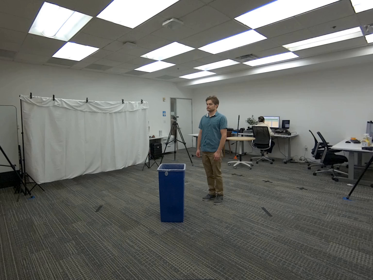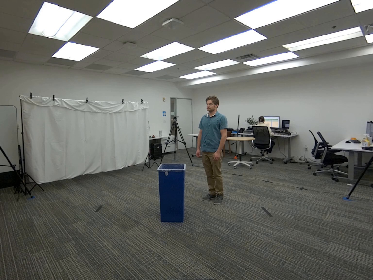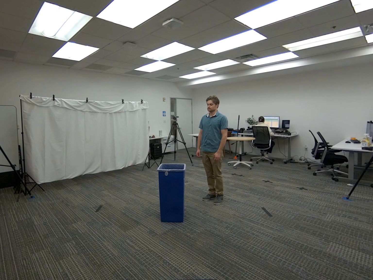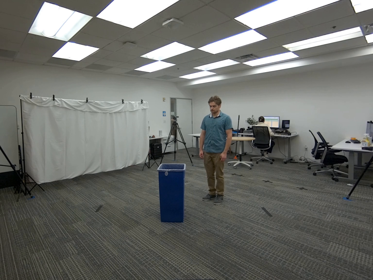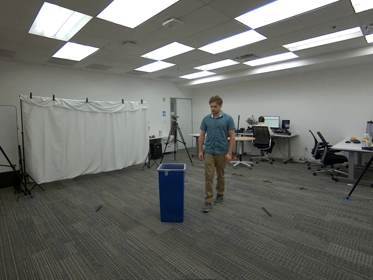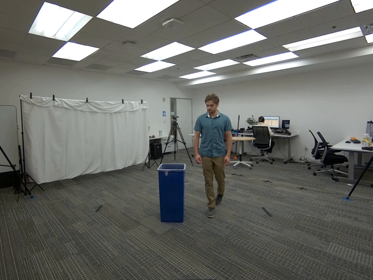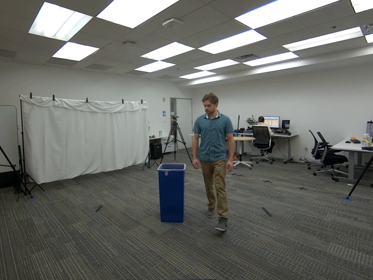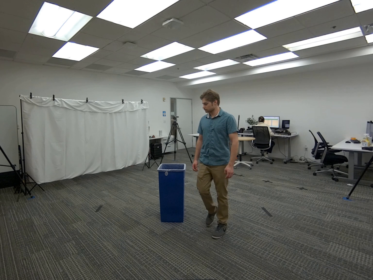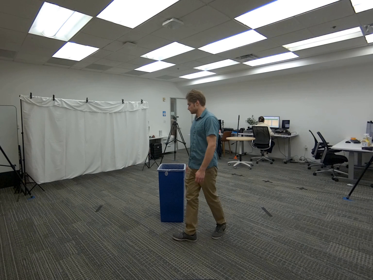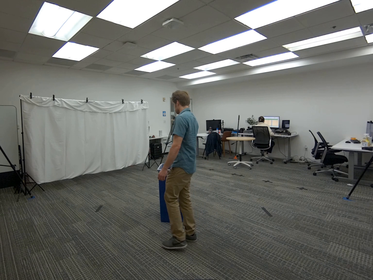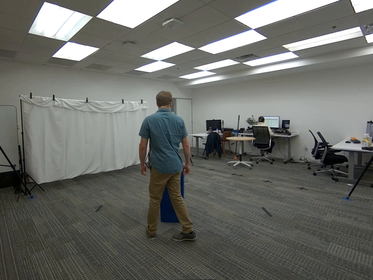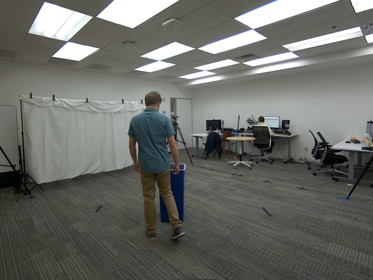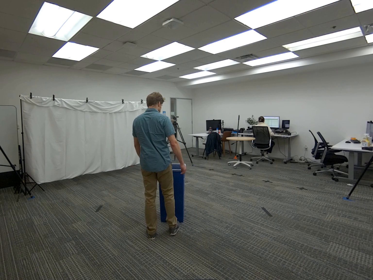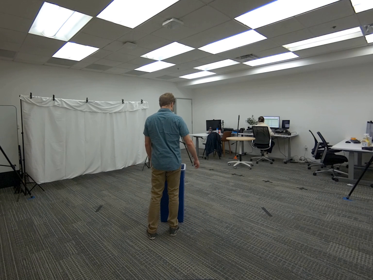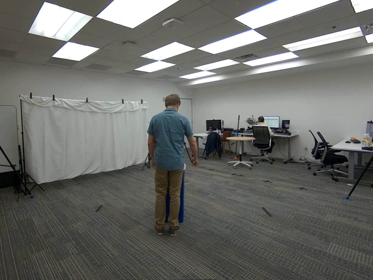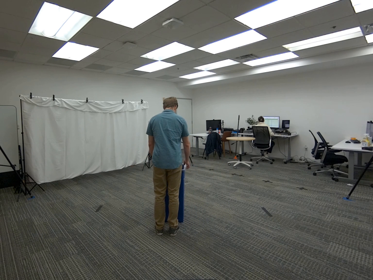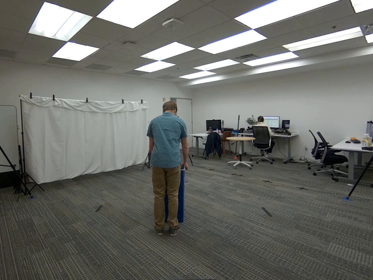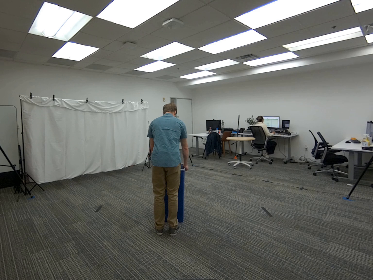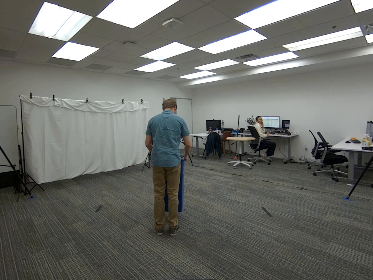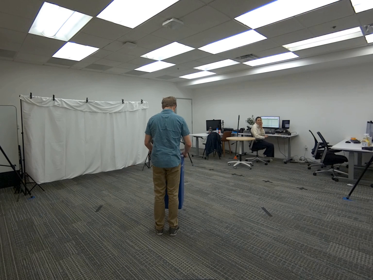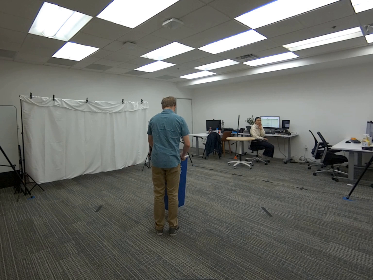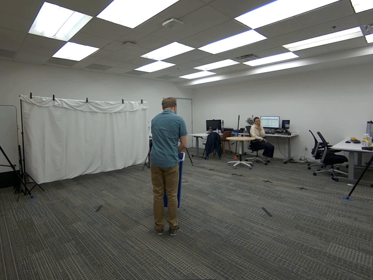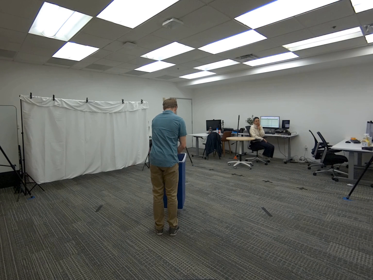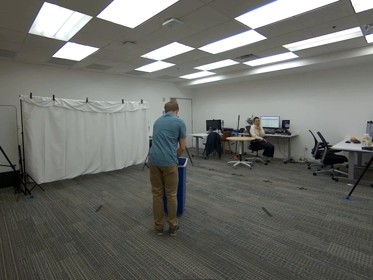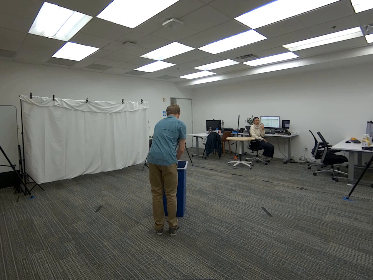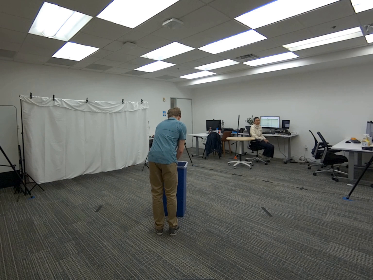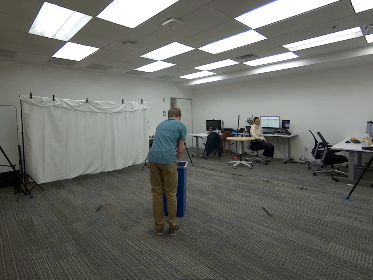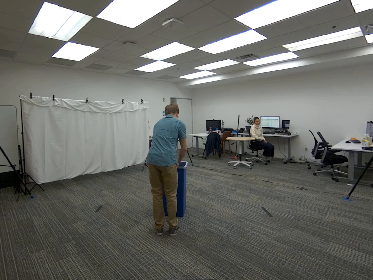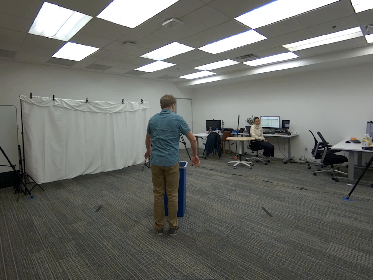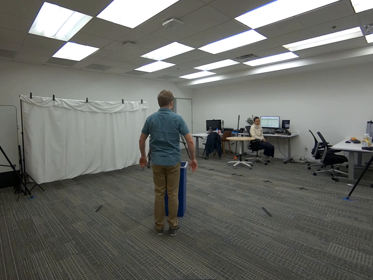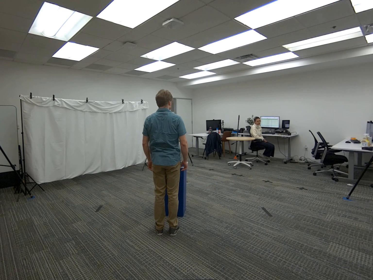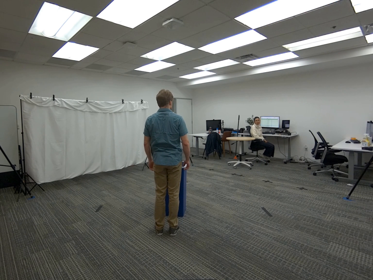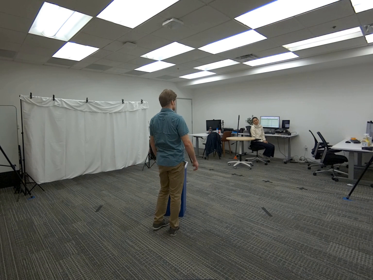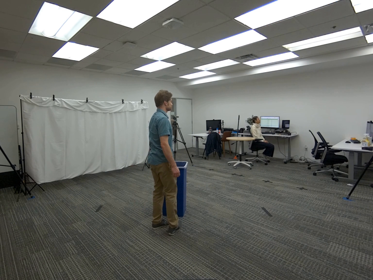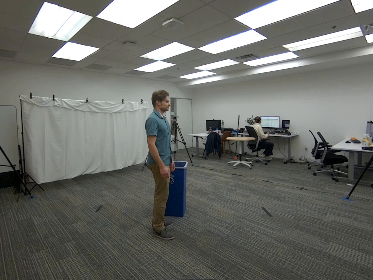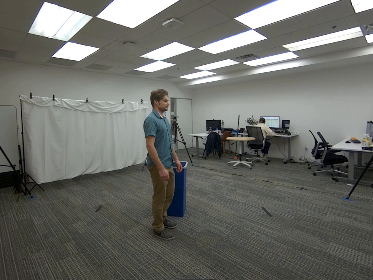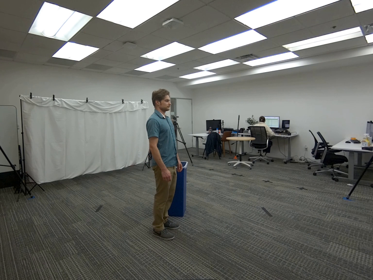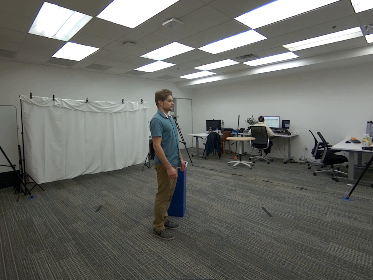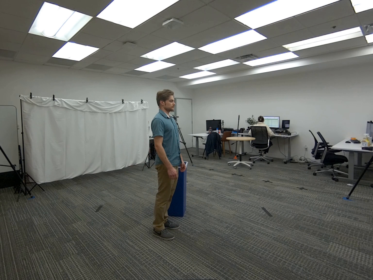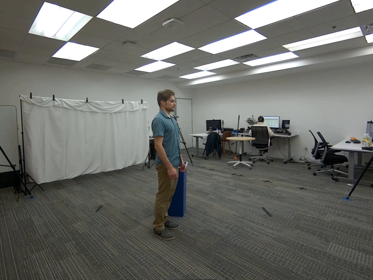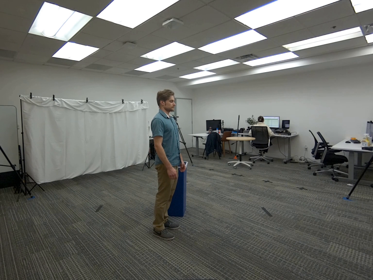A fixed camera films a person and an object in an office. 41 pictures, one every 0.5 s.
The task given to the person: Walk over to the blue trash can and rotate the blue trash can 90°.
